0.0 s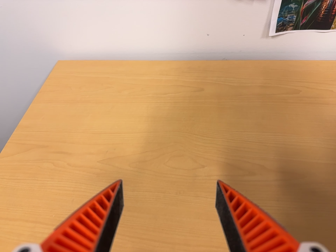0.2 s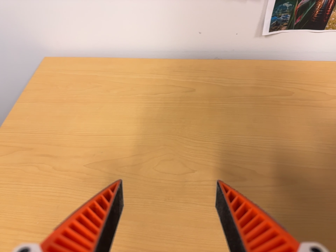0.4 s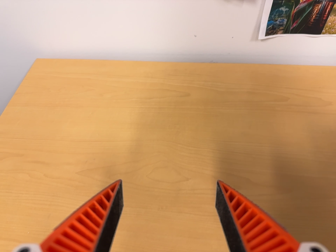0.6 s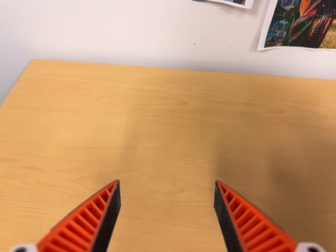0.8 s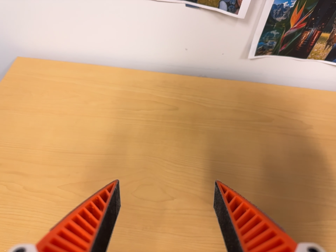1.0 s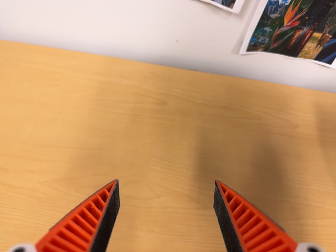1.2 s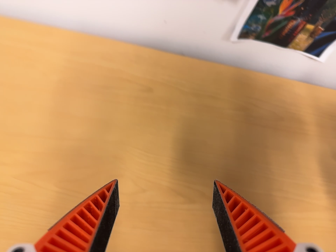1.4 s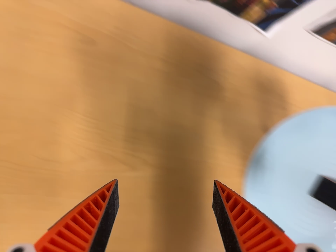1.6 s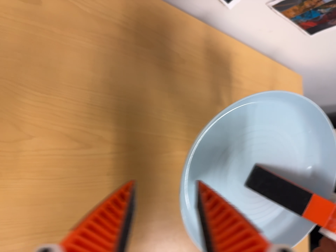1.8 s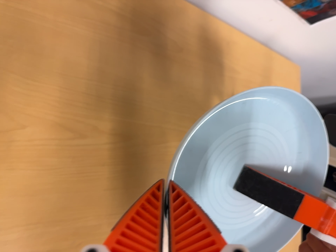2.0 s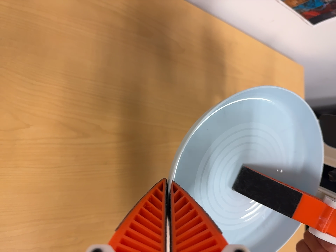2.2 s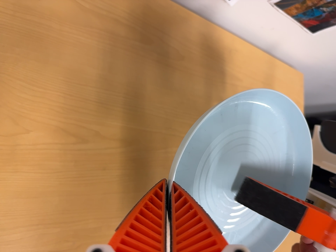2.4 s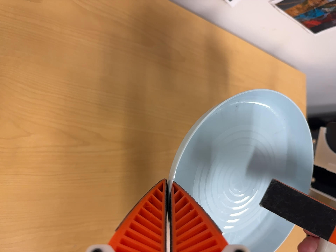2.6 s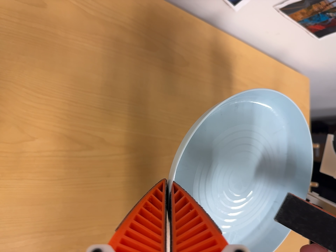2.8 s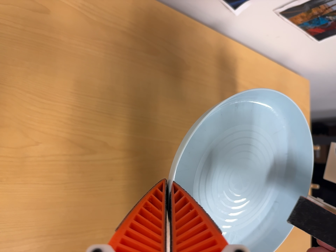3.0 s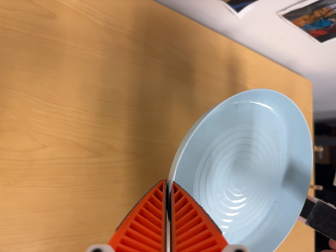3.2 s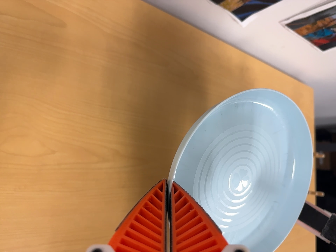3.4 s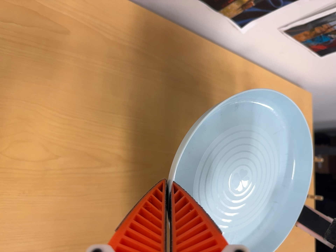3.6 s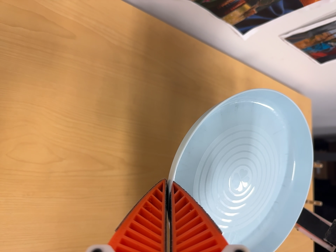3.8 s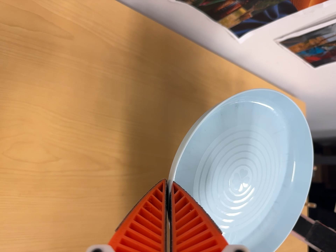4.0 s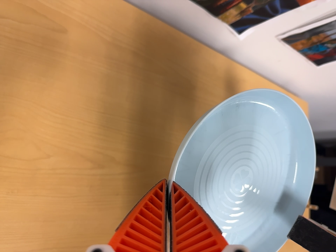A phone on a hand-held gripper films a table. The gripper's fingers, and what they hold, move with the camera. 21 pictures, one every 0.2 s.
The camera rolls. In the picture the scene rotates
clockwise.
The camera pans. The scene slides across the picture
to the left.
0.0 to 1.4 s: The camera pans to its right by about 35 degrees. It travels toward the top of its view and forward, about 18 cm. Its aim tips toward the bottom of its view by about 25 degrees. It rolls about its line of sight by about 10 degrees, and the scene rotates clockwise.
1.4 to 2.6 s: The camera's aim tips toward the bottom of its view by about 10 degrees.
2.6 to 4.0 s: The camera shifts only a little, or ends up much as it began.
The film runs backward here.
